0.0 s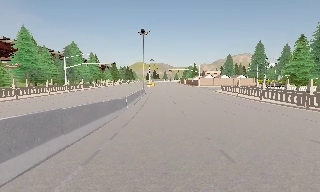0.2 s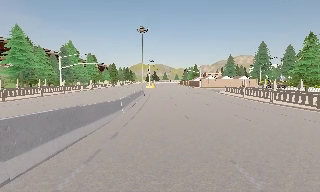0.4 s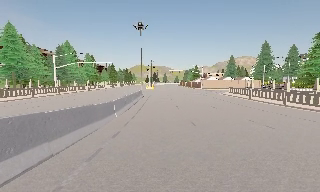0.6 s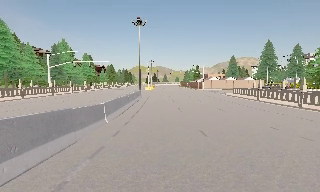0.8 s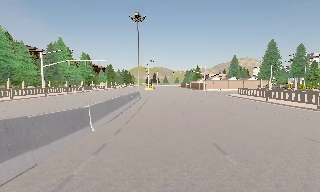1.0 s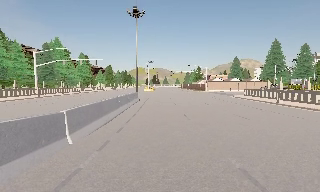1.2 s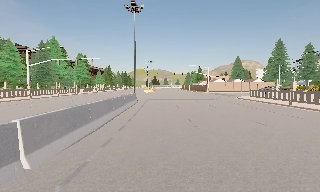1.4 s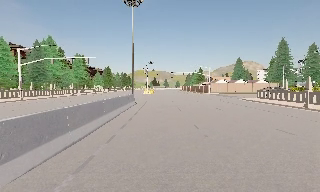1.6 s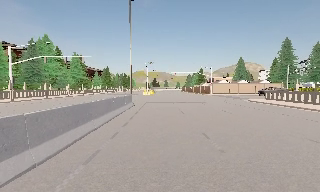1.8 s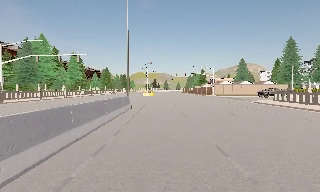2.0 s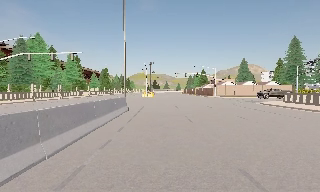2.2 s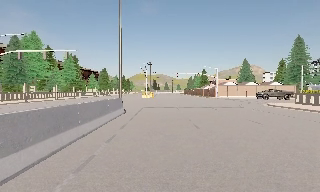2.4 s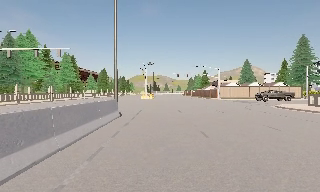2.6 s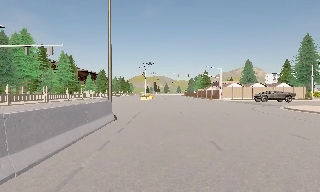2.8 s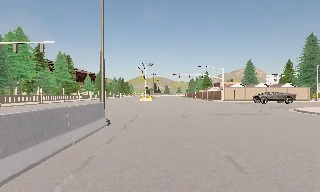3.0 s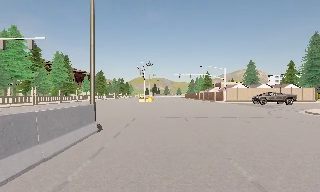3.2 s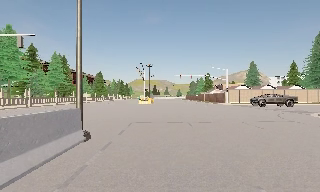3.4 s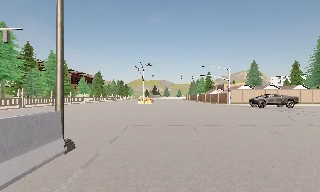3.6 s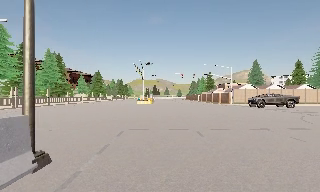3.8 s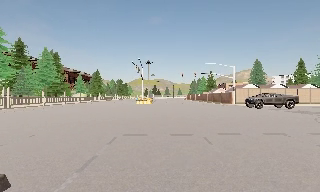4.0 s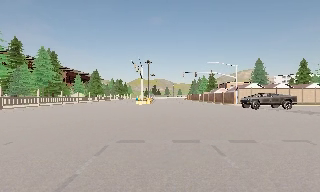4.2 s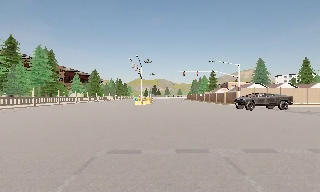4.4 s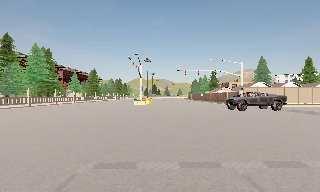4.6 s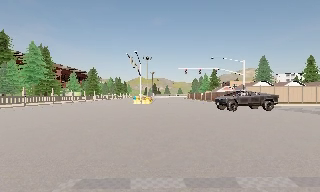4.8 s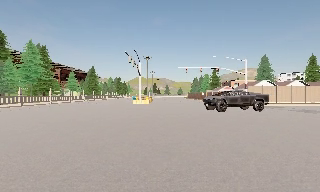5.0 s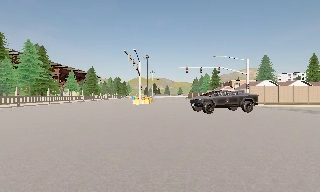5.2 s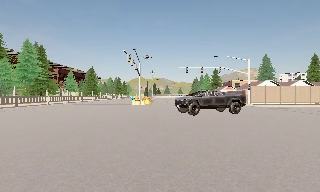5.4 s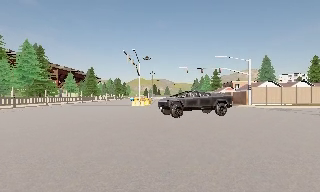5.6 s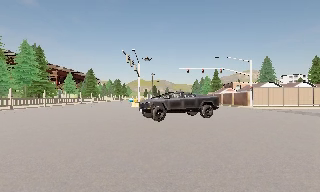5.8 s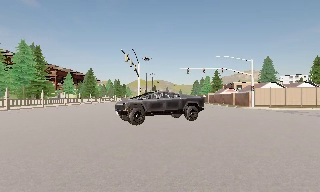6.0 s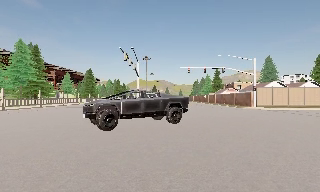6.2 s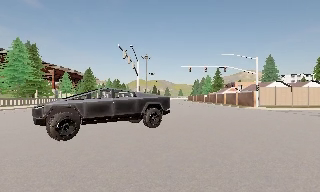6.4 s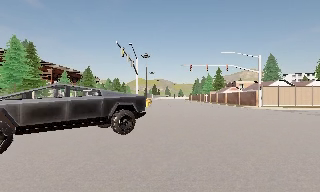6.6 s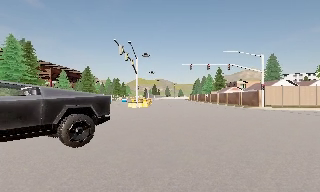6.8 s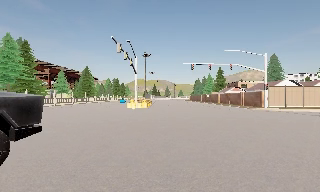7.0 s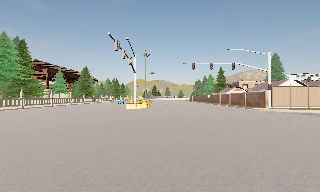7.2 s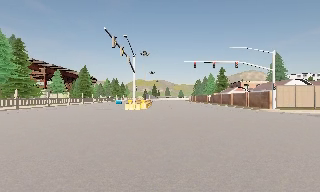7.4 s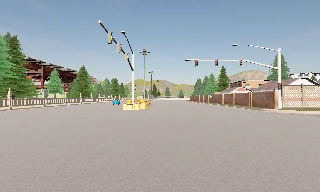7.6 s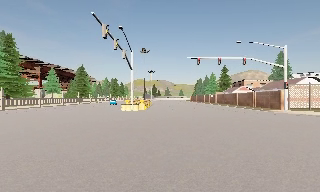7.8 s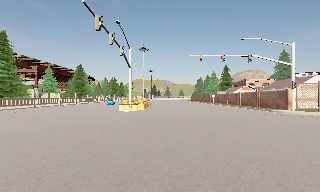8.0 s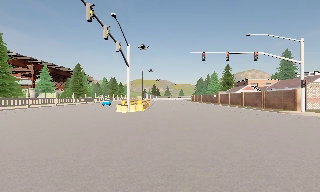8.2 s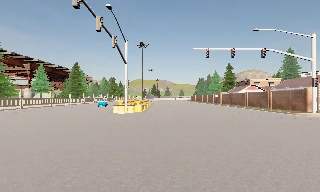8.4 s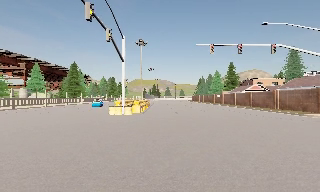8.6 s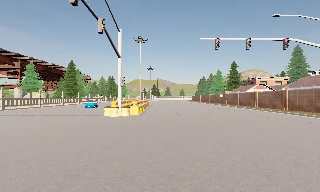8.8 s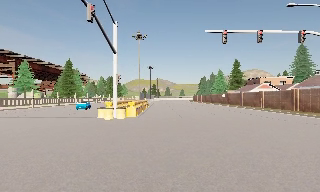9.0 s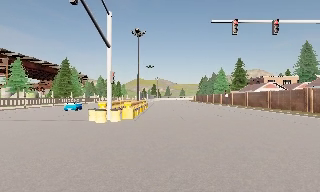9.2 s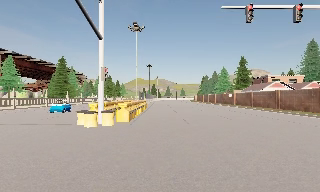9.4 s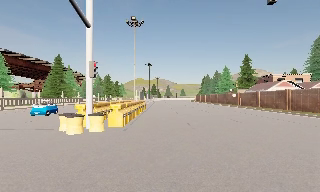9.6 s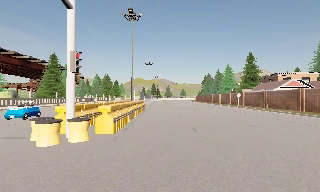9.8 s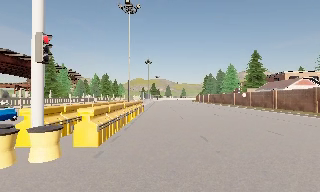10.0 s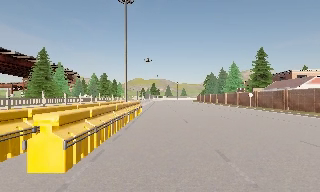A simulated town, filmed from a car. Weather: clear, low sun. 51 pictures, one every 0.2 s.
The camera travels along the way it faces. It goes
forward.
0.0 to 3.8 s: The camera travels forward, about 30 m, so what stands in front looms larger.
3.8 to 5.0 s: The camera travels forward, about 5 m, so what stands in front looms larger. It loses speed.
5.0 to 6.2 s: The camera travels forward, about 3 m, so what stands in front looms larger. It gains speed.
6.2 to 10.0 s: The camera travels forward, about 25 m, so what stands in front looms larger. It gains speed.
The film runs forward here.
